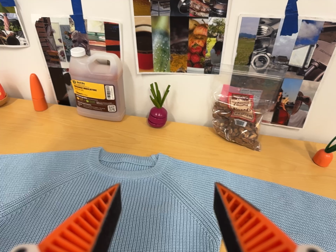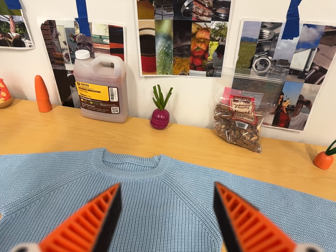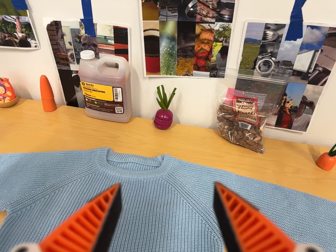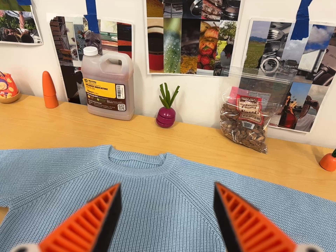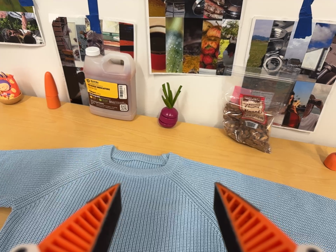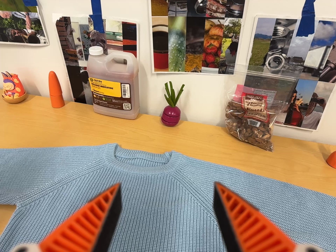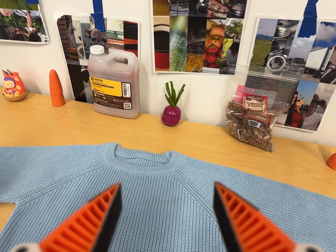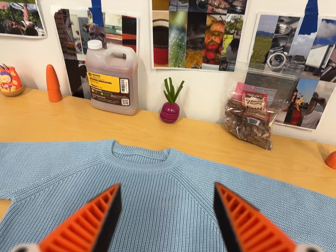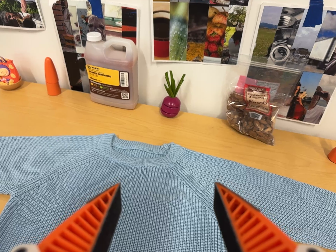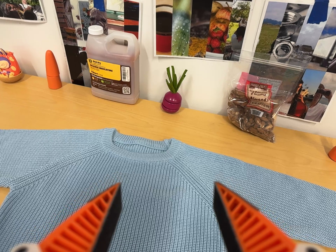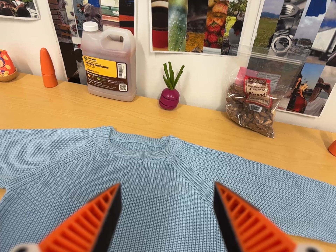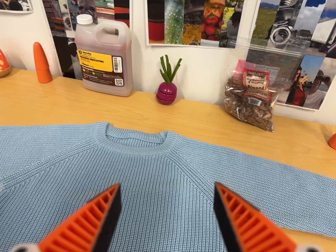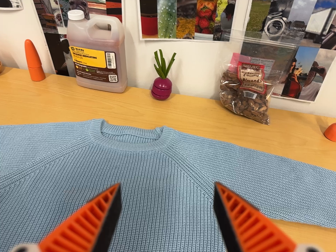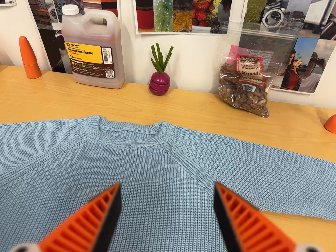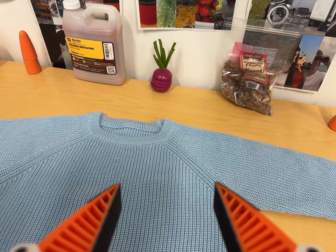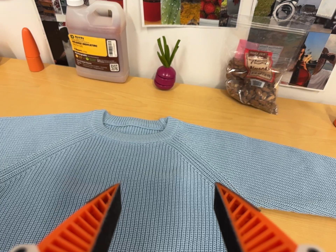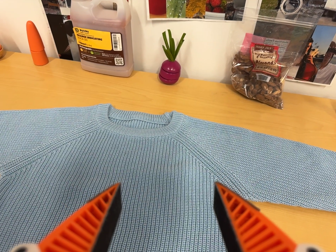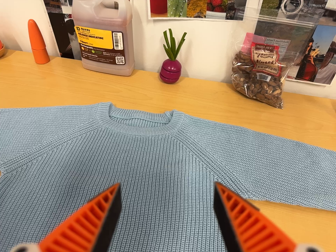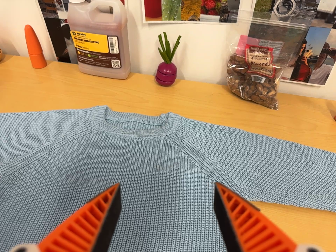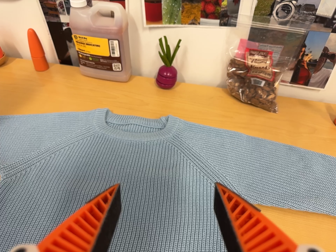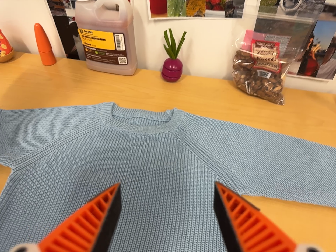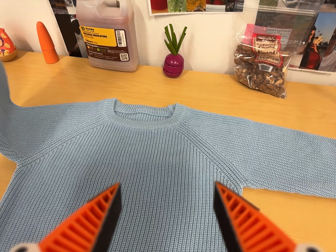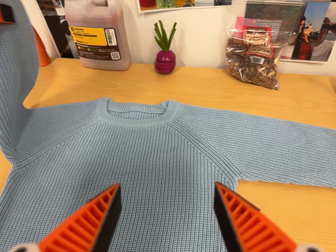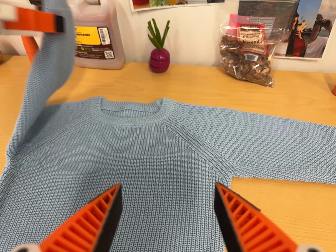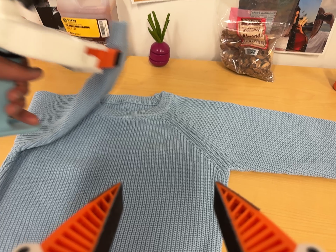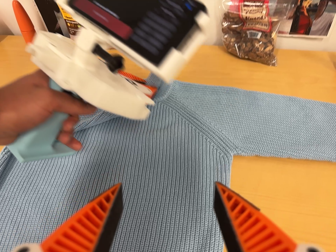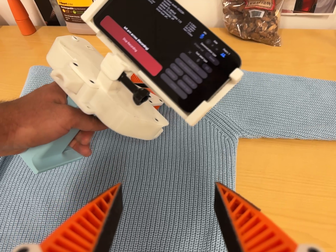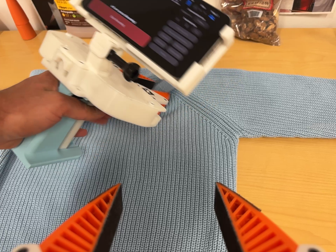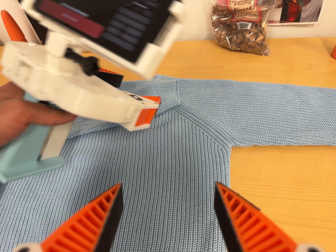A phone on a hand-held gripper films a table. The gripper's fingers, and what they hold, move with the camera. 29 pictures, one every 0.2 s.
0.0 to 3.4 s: The camera travels forward, about 7 cm, so what stands in front looms larger.
3.4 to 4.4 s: The camera travels to its right, about 5 cm.
4.4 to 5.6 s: The camera shifts only a little, or ends up much as it began.
The film runs forward here.
